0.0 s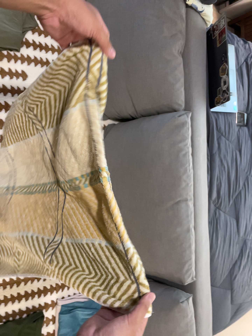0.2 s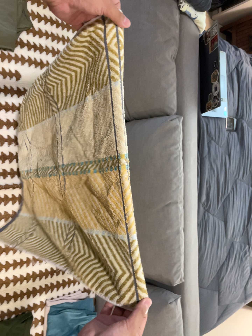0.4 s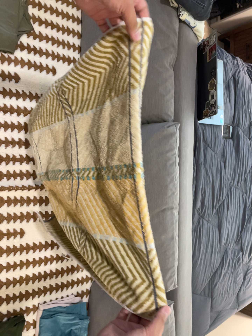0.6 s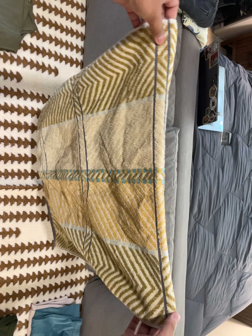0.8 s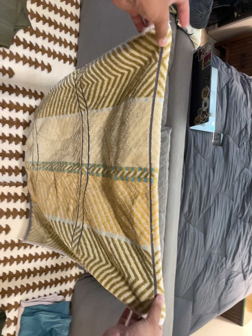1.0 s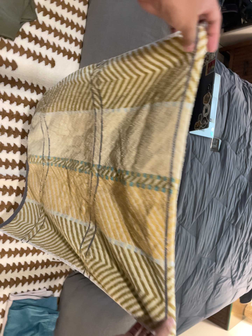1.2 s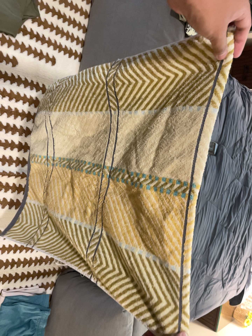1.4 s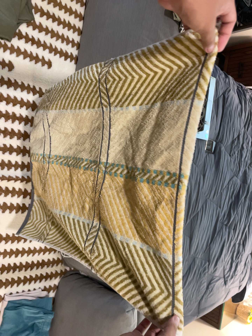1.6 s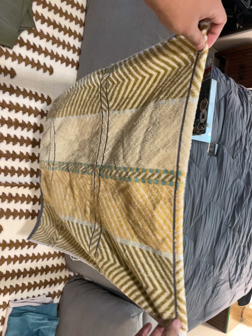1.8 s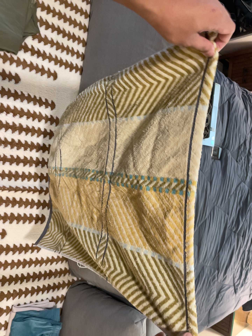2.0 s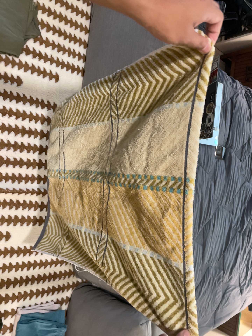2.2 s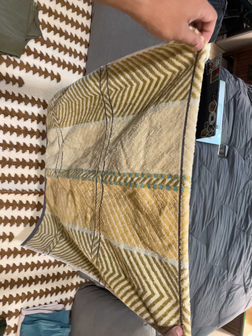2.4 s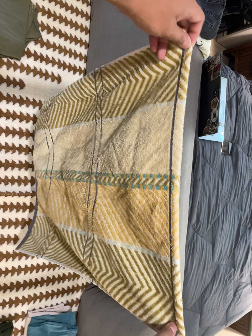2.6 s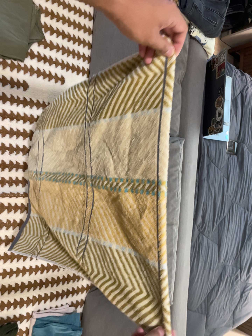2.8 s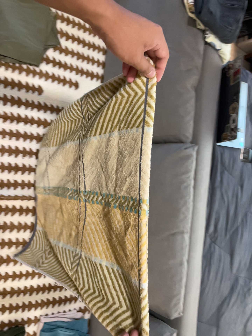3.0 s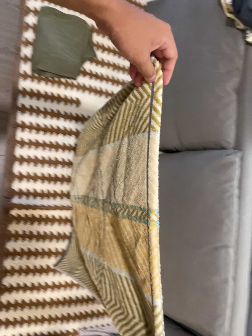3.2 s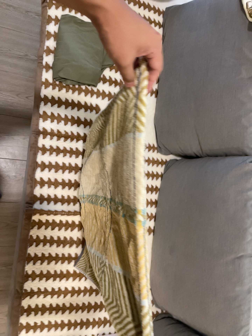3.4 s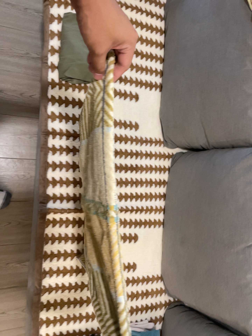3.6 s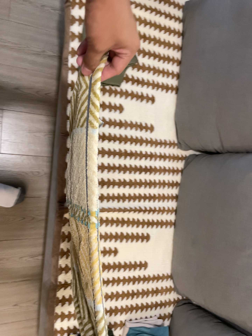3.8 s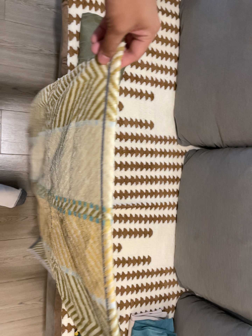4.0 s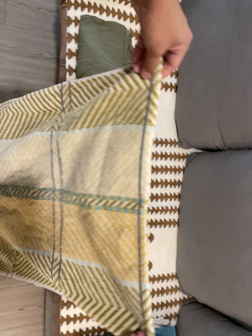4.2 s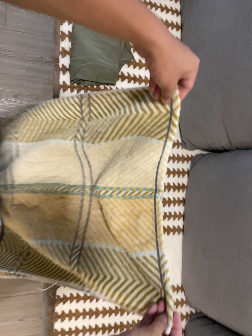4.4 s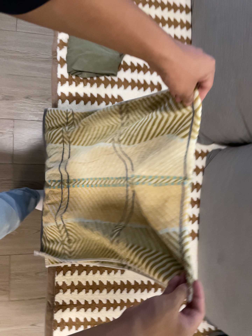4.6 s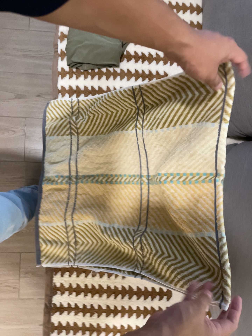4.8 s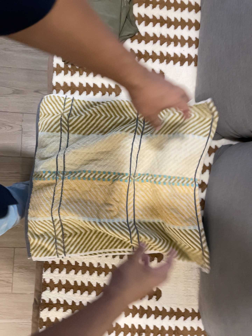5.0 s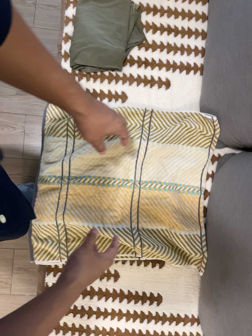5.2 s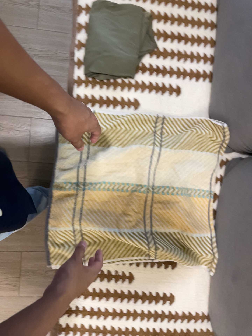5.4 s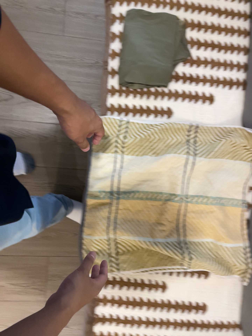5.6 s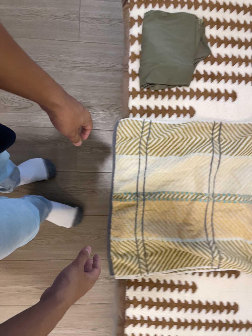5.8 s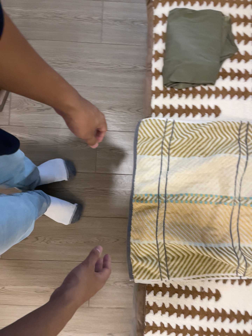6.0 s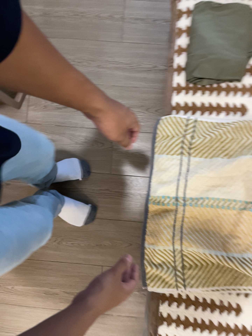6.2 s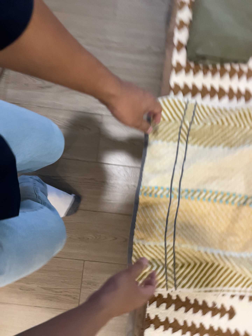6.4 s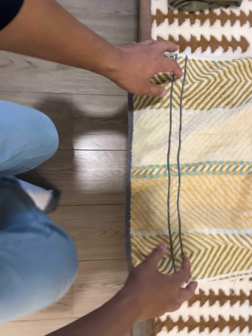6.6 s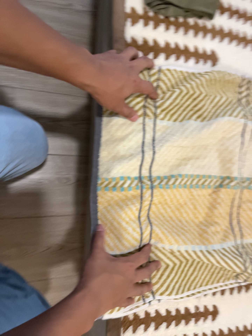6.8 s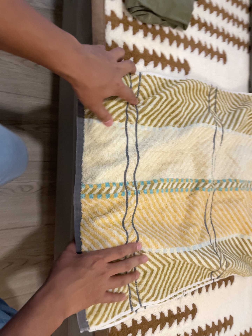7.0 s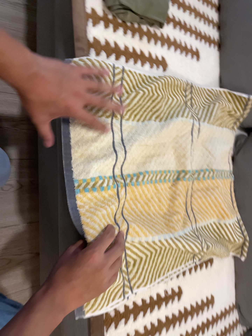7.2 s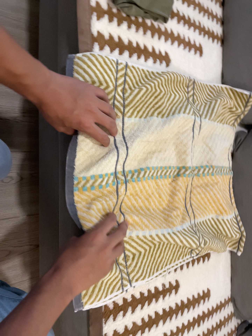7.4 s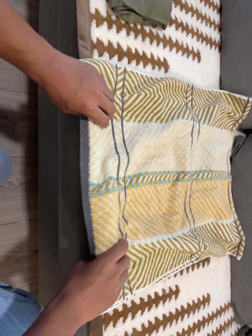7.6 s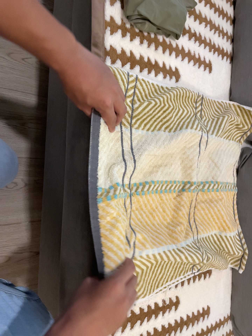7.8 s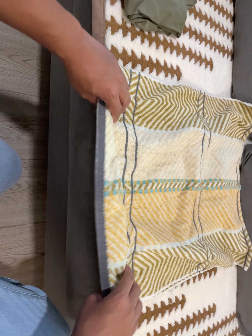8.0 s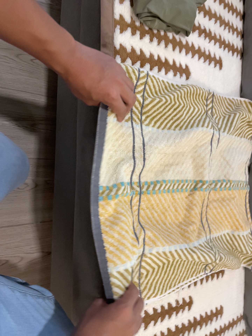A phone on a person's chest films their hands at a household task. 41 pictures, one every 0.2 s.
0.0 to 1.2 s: The camera rolls about its line of sight by about 10 degrees, and the scene rotates clockwise.
1.2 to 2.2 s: The camera shifts only a little, or ends up much as it began.
2.2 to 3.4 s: The camera swings to its left by about 15 degrees, and the scene slides to the right. It travels to its left, about 7 cm, so close, fixed things drift to the right.
3.4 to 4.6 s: The camera pans to its left by about 20 degrees. It travels to its right and forward, about 30 cm.
4.6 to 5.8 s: The camera travels to its left, about 22 cm, so close, fixed things drift to the right.
5.8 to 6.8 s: The camera pans to its right by about 35 degrees. It travels forward and to its left, about 38 cm.
6.8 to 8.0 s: The camera shifts only a little, or ends up much as it began.
The film runs forward here.
